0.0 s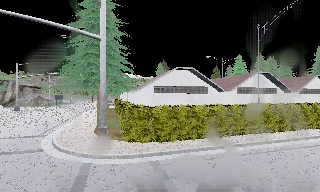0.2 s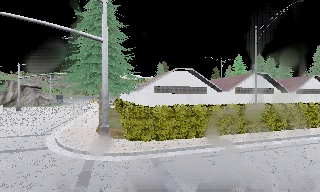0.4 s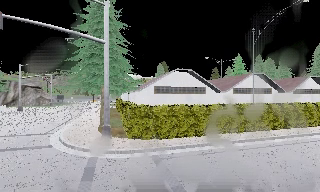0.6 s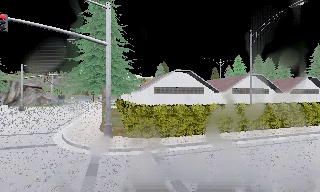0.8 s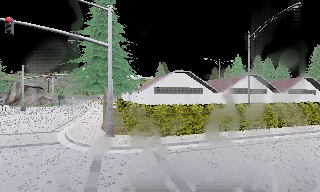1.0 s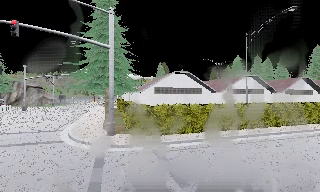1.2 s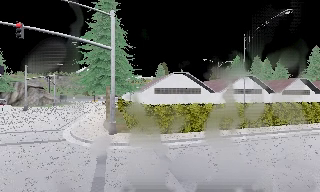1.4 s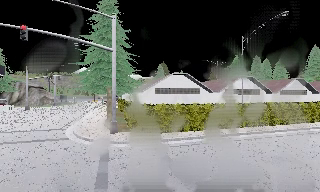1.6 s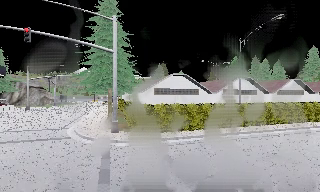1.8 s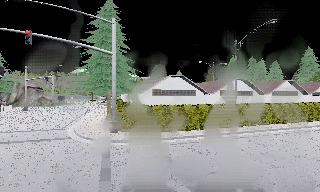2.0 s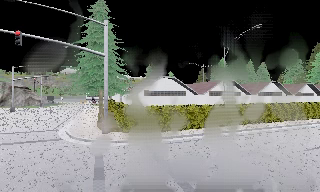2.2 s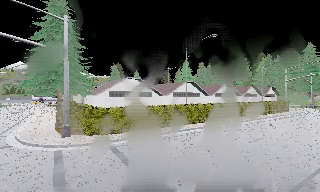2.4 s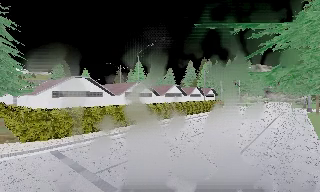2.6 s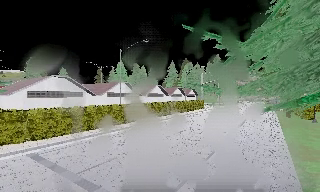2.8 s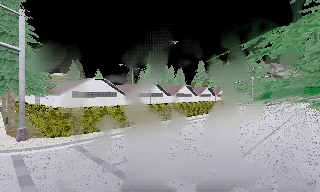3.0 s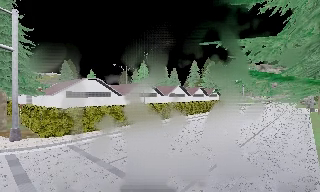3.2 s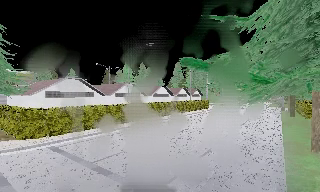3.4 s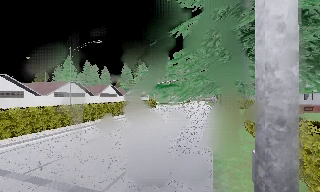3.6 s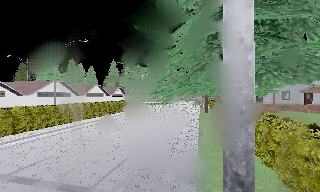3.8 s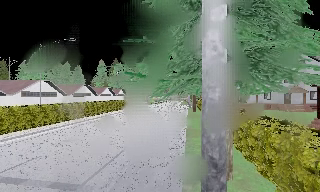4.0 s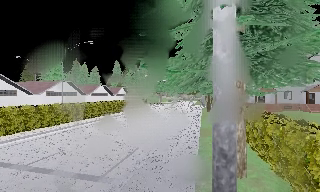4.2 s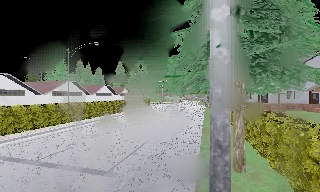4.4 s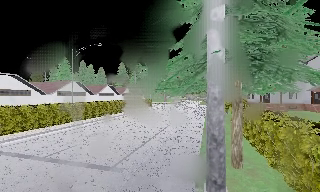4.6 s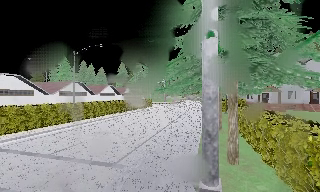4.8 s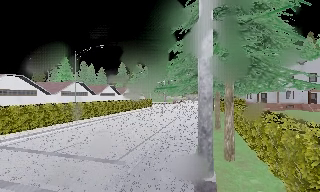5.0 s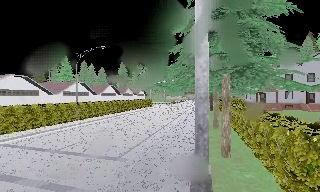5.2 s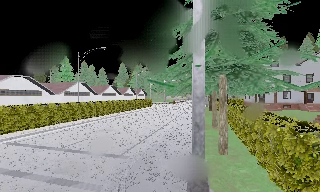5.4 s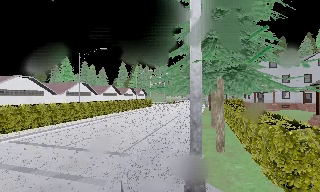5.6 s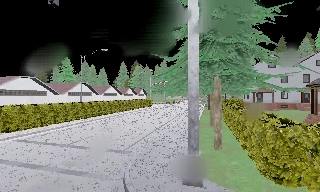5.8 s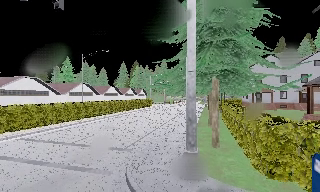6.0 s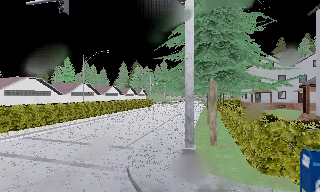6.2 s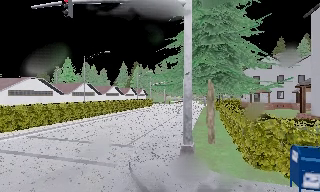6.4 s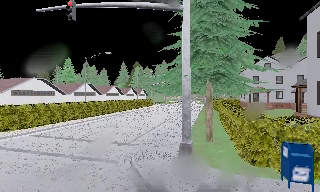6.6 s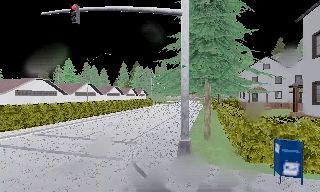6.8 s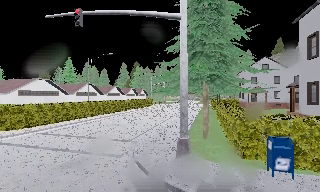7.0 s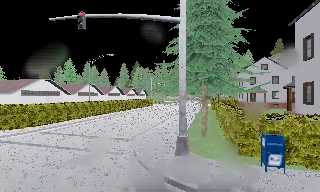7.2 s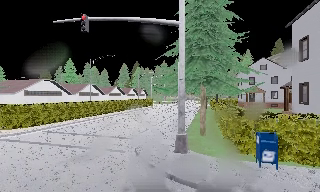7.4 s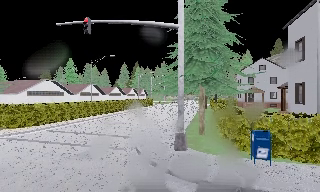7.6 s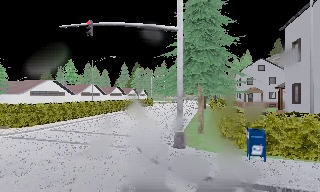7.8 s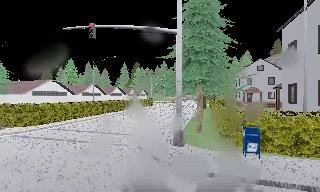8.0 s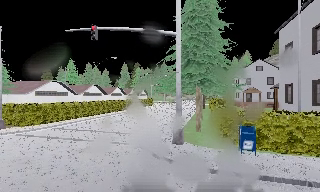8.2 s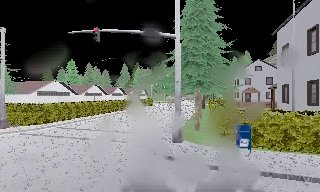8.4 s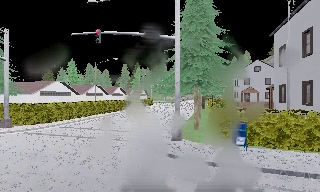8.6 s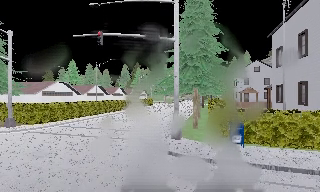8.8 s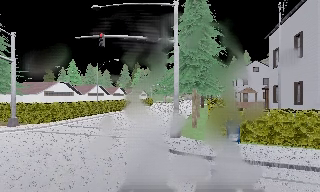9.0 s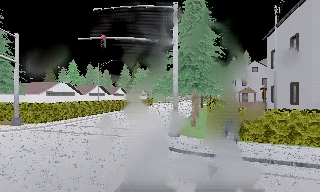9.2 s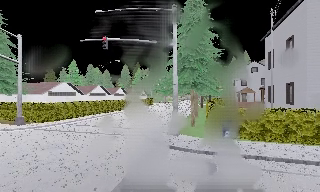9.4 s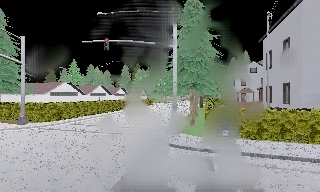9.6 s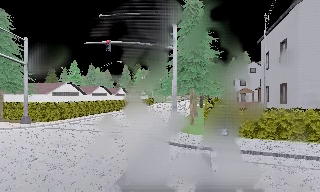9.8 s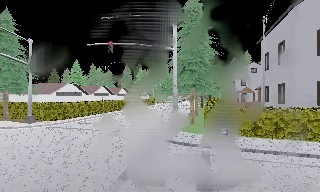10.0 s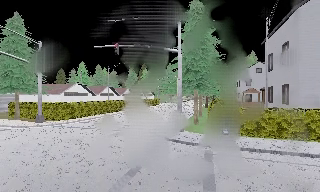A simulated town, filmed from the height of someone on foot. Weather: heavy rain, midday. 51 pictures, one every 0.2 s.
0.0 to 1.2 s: The camera travels backward, about 2 m, so what stands in front gets smaller.
1.2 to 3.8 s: The camera pans to its right, which is clockwise from overhead, by about 65 degrees. It travels backward, about 4 m.
3.8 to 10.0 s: The camera travels backward, about 9 m, so what stands in front gets smaller.
The film runs backward here.
